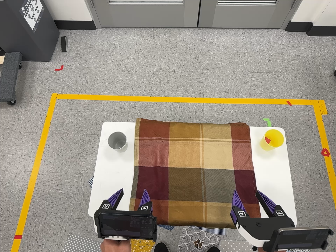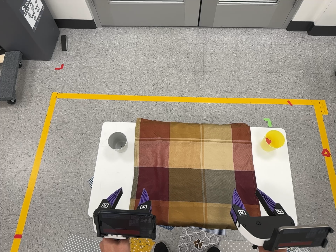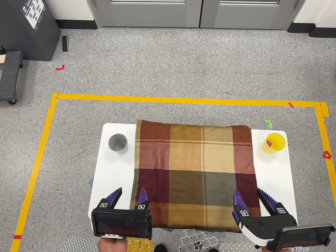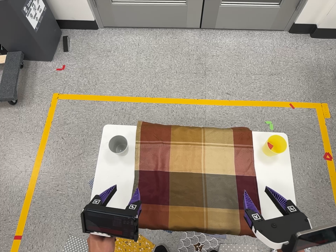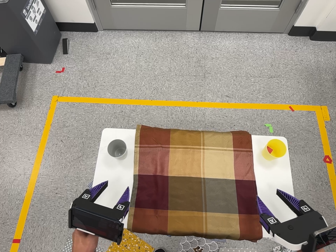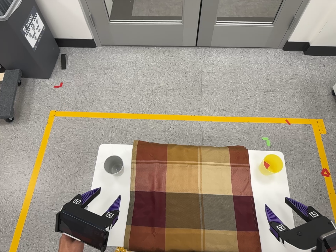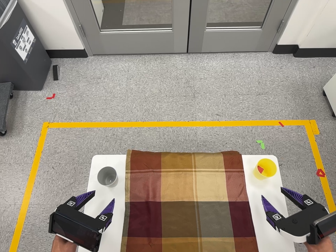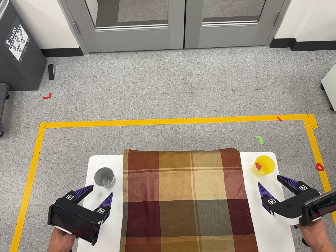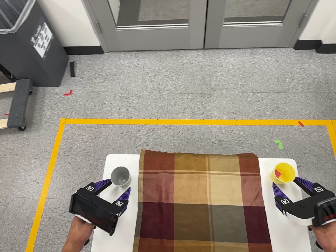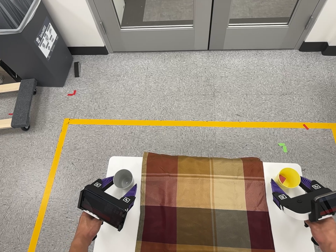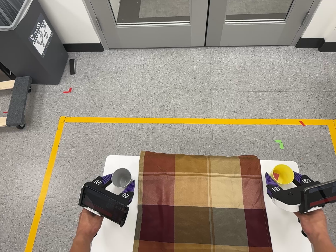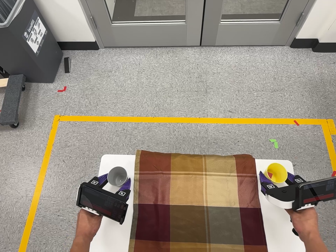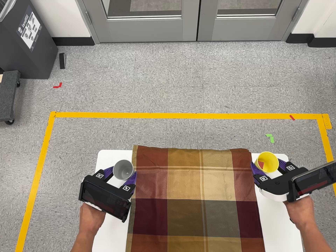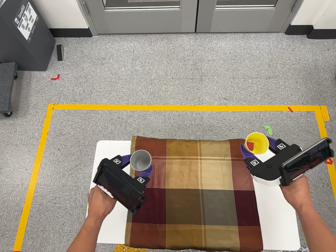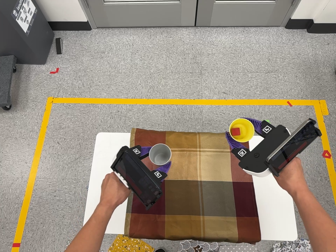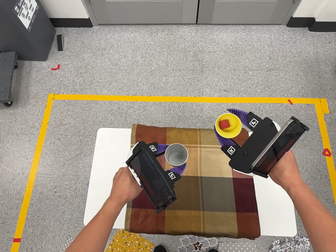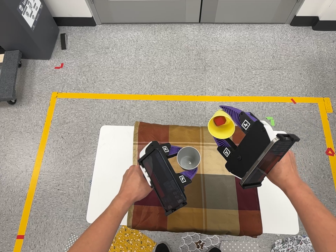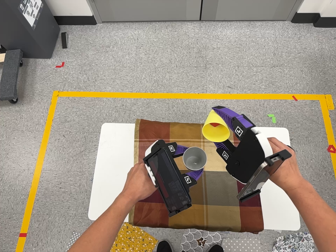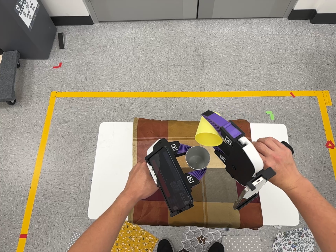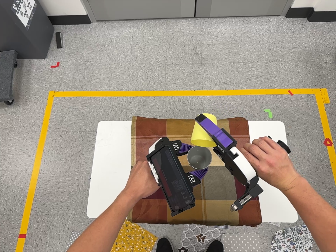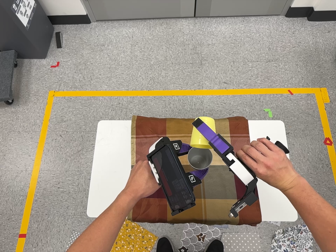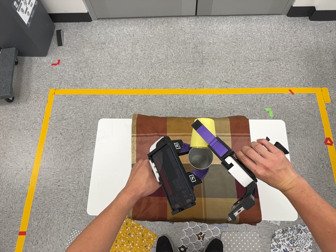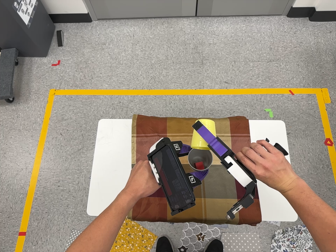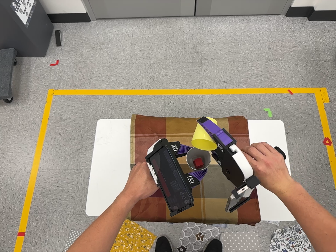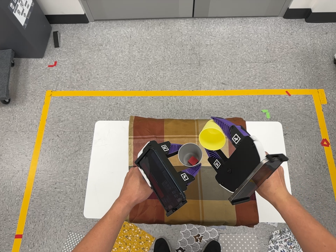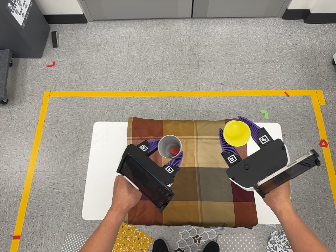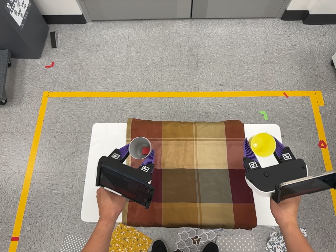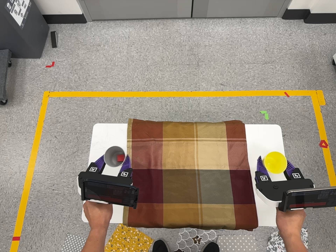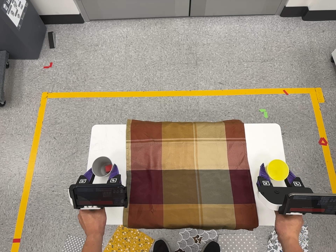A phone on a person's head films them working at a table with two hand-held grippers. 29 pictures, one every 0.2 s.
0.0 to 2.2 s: The camera travels toward the top of its view and forward, about 12 cm, so close, fixed things drift downward.
2.2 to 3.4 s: The camera travels toward the bottom of its view, about 7 cm, so close, fixed things drift upward.
3.4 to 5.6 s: The camera shifts only a little, or ends up much as it began.
The film runs forward here.
